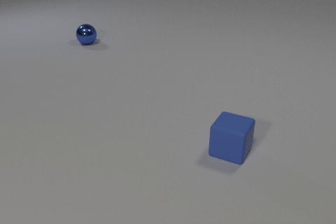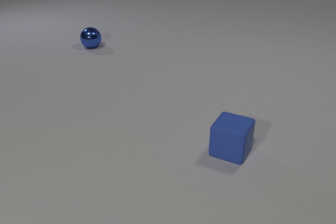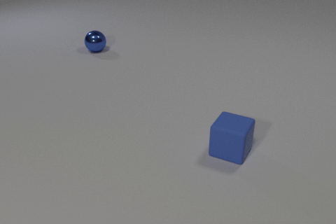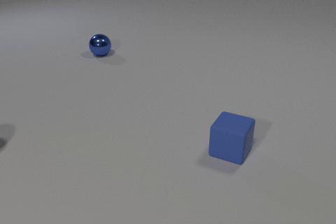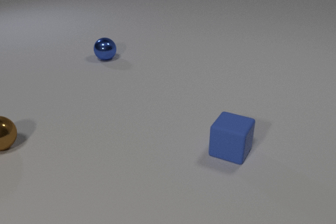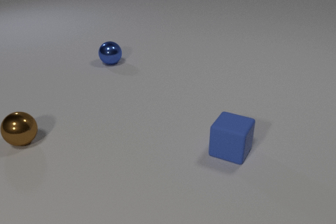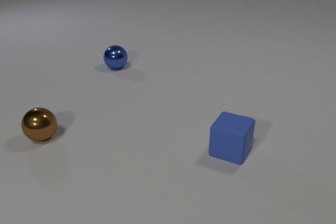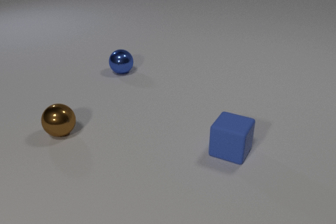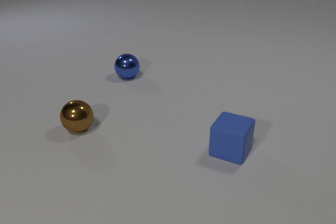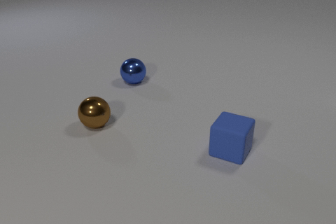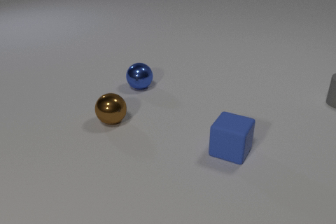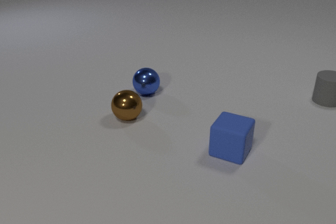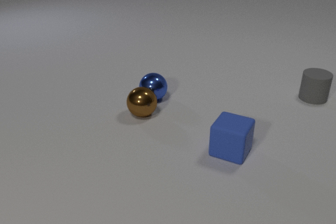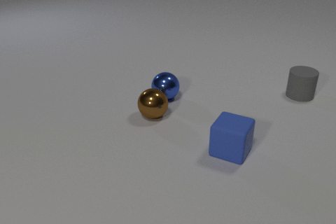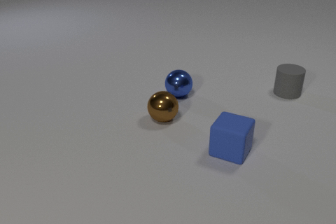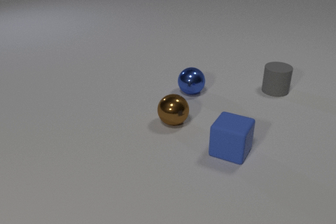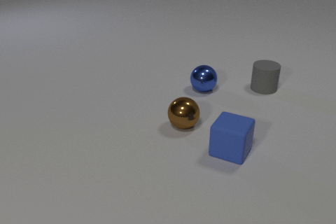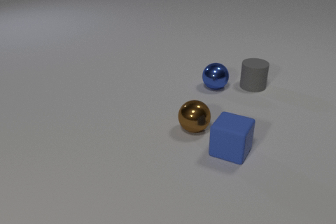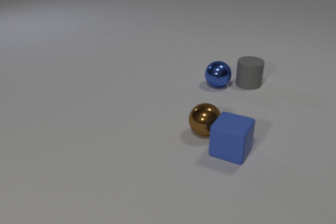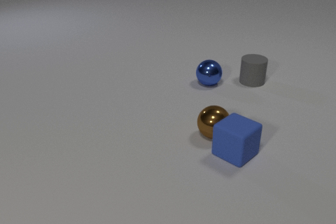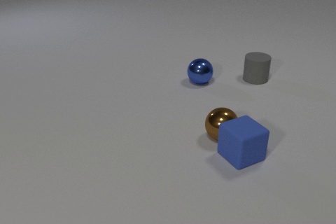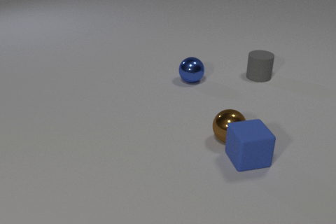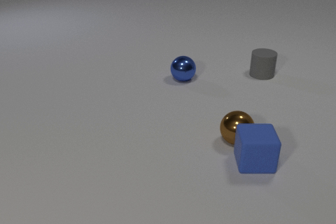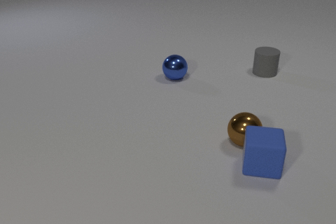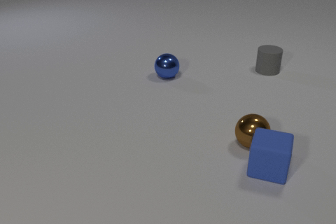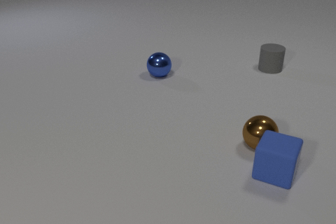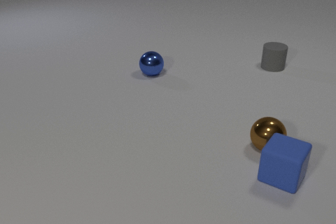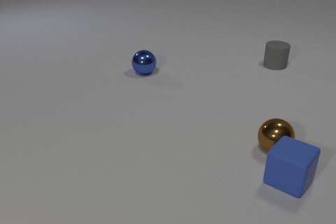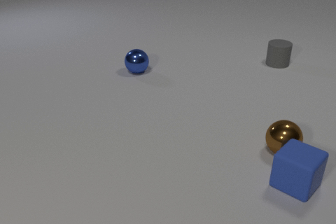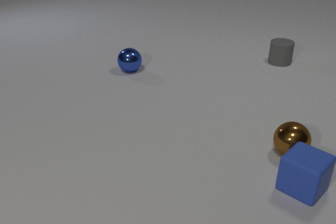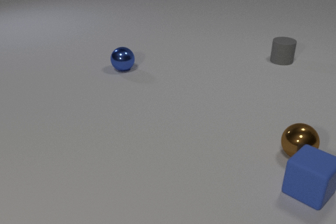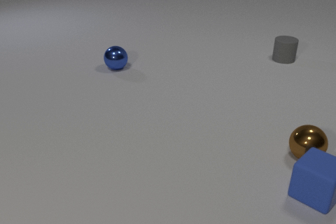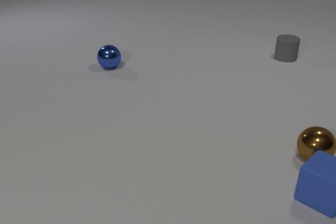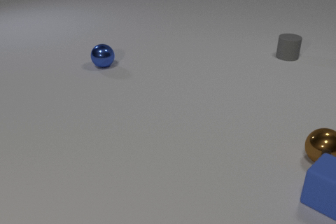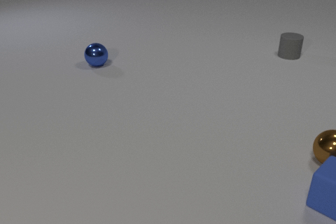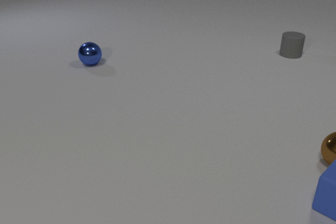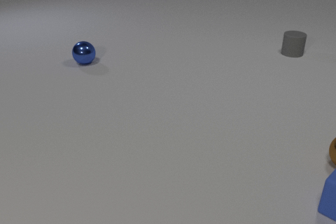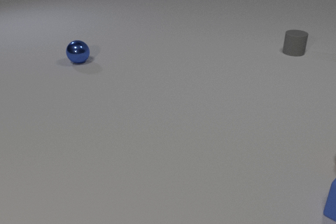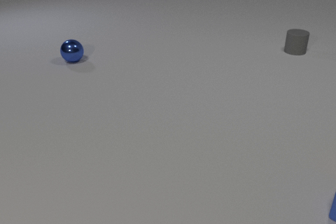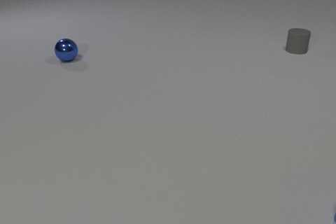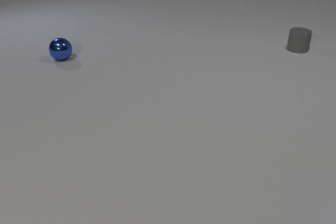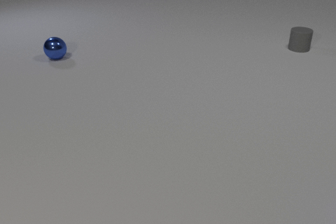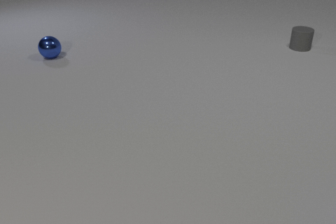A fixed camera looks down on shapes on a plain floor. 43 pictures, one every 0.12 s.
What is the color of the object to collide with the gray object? blue.
What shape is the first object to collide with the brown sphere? sphere.
What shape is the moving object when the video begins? sphere.
0.00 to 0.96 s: The brown metal sphere comes in at the left edge, rolls to the right. The blue metal sphere rolls toward the camera and to the right.
0.96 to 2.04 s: The brown metal sphere rolls to the right. The blue metal sphere rolls to the right. The gray rubber cylinder comes in at the right edge, slides to the left. The brown metal sphere and the blue metal sphere collide.
2.04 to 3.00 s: The brown metal sphere rolls to the right. The blue metal sphere rolls to the left and away from the camera. The blue rubber cube slides to the right and toward the camera, spins so that its near face slides to the left, clockwise seen from above. The gray rubber cylinder slides away from the camera. The blue metal sphere and the gray rubber cylinder collide. The brown metal sphere and the blue rubber cube collide.
3.00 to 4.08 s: The brown metal sphere rolls to the right. The blue metal sphere rolls to the left and away from the camera. The blue rubber cube slides to the right and toward the camera. The gray rubber cylinder slides away from the camera and to the right.
4.08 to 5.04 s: The brown metal sphere rolls to the right, leaves at the right edge. The blue metal sphere rolls to the left and away from the camera. The blue rubber cube slides to the right, leaves at the right edge. The gray rubber cylinder slides away from the camera.
